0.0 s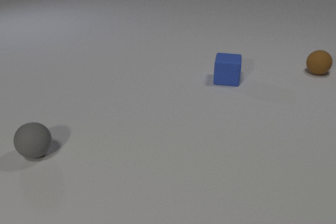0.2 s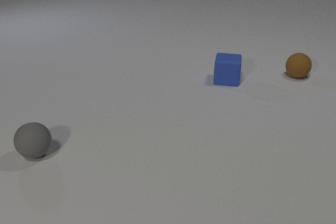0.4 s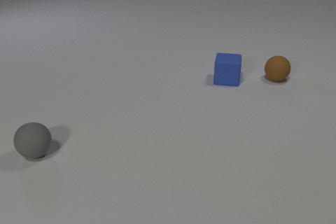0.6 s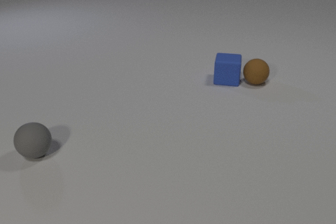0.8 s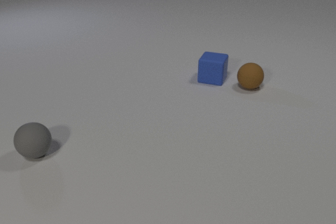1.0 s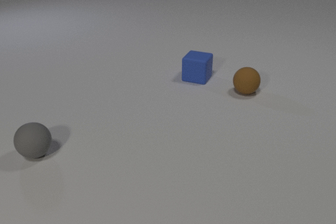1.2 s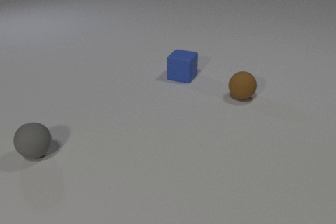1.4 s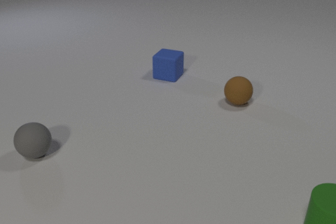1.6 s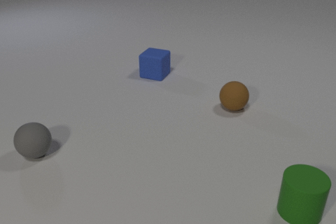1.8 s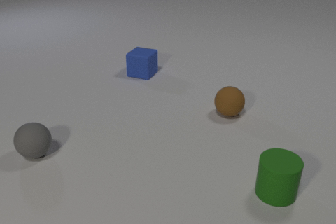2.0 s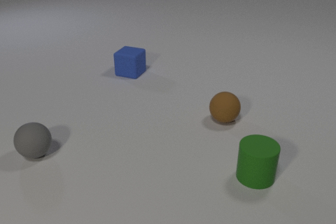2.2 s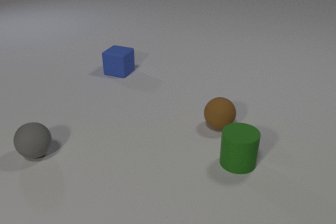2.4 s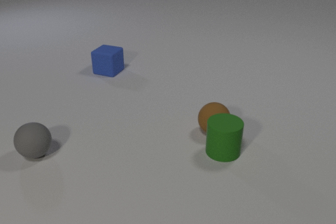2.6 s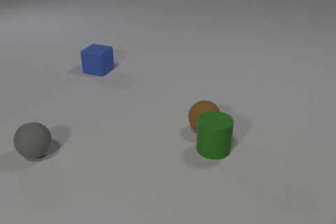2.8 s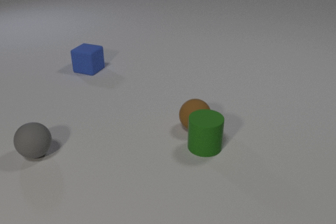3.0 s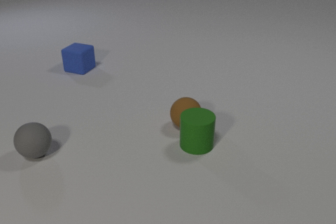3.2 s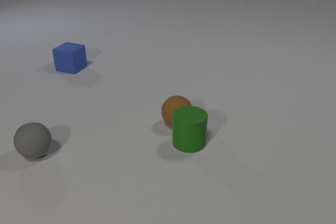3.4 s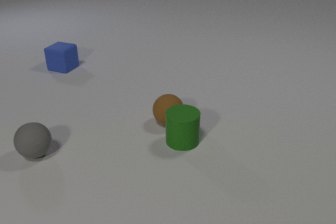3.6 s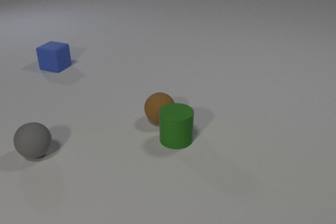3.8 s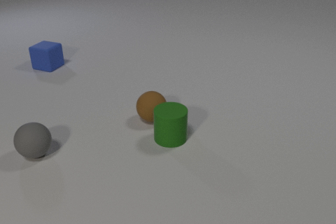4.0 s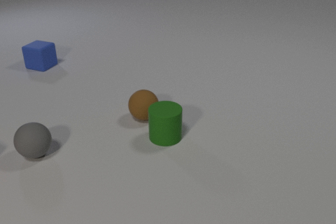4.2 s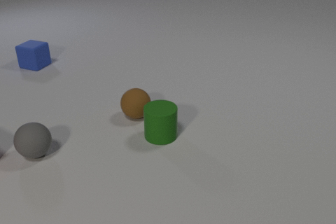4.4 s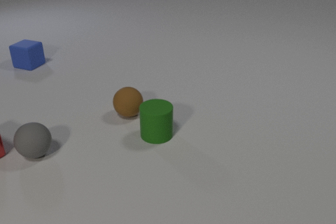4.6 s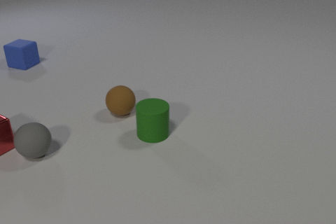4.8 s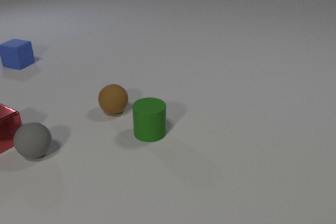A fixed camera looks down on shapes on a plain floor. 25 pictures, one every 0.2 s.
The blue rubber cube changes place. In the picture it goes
to the left.
The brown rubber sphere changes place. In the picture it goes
to the left.
0.0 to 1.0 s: The brown rubber sphere rolls to the left and toward the camera. The blue rubber cube slides to the left. The brown rubber sphere and the blue rubber cube collide.
1.0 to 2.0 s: The brown rubber sphere rolls toward the camera. The blue rubber cube slides to the left. The green rubber cylinder comes in at the right edge, slides to the left and away from the camera.
2.0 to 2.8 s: The brown rubber sphere rolls to the left and toward the camera. The blue rubber cube slides to the left. The green rubber cylinder slides to the left and away from the camera. The brown rubber sphere and the green rubber cylinder collide.
2.8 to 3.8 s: The brown rubber sphere rolls to the left. The blue rubber cube slides to the left and away from the camera. The green rubber cylinder slides to the left.
3.8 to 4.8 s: The brown rubber sphere rolls to the left and away from the camera. The blue rubber cube slides to the left and away from the camera. The green rubber cylinder slides to the left and away from the camera. The red metal cube comes in at the left edge, slides to the right and away from the camera.
What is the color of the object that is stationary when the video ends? gray.
How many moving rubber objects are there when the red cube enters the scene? 3.
What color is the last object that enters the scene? red.
